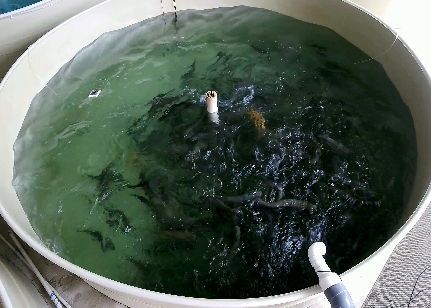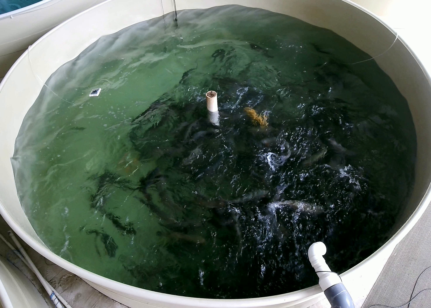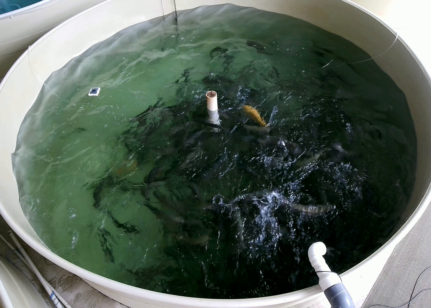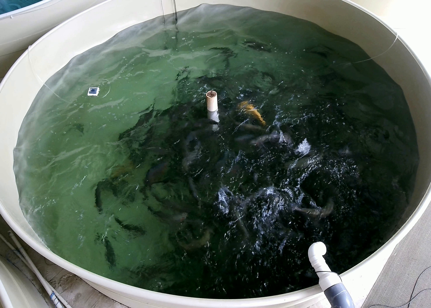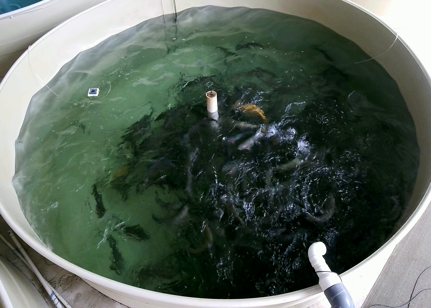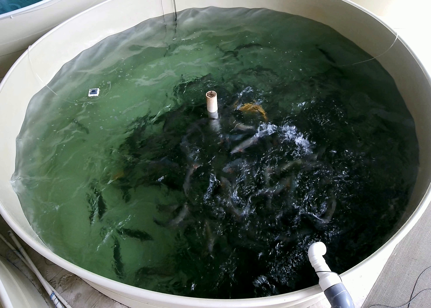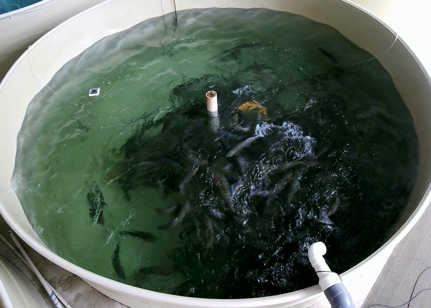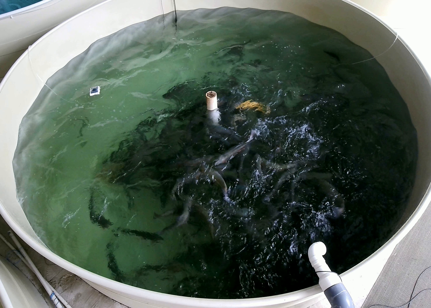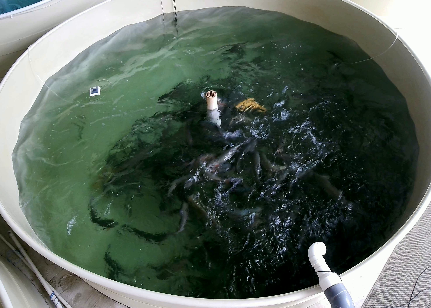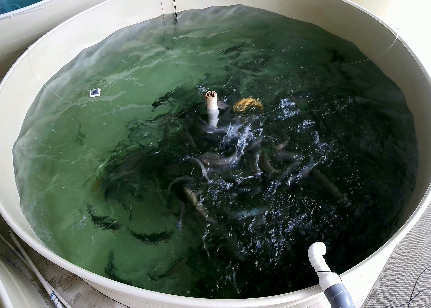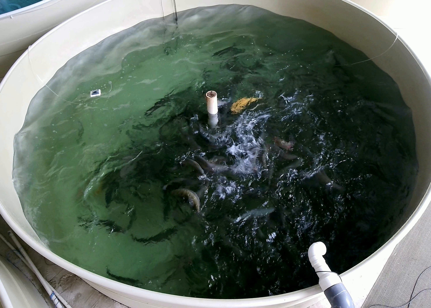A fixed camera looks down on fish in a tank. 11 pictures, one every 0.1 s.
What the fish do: Strong feeding.
